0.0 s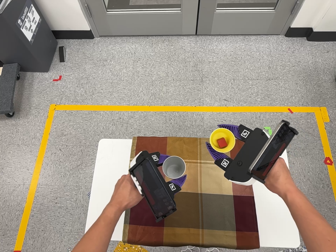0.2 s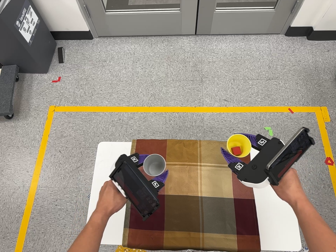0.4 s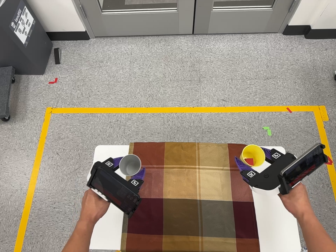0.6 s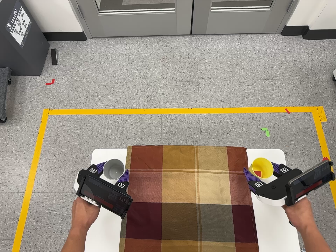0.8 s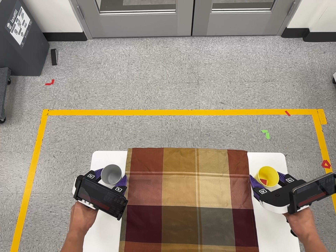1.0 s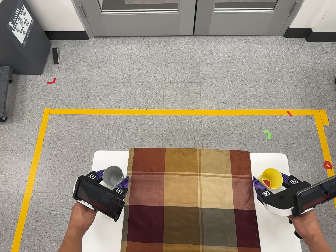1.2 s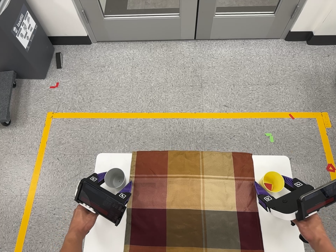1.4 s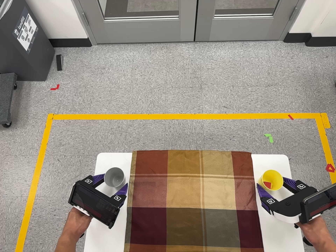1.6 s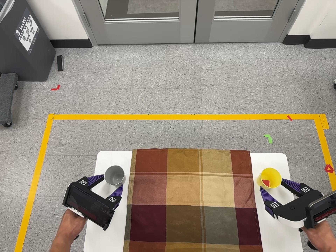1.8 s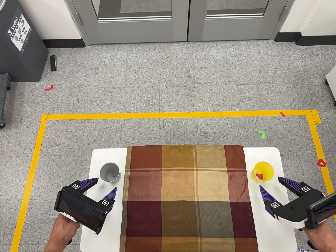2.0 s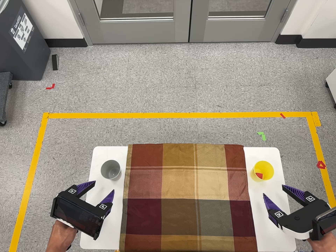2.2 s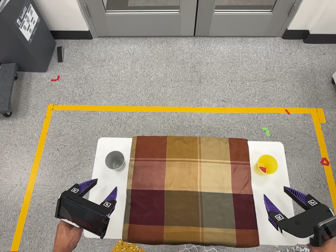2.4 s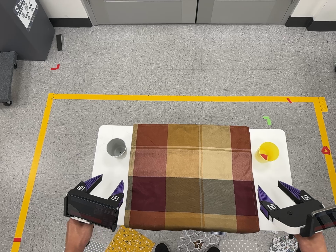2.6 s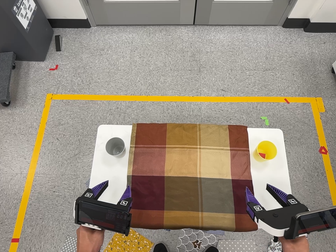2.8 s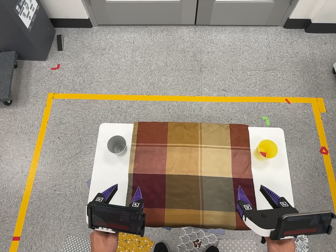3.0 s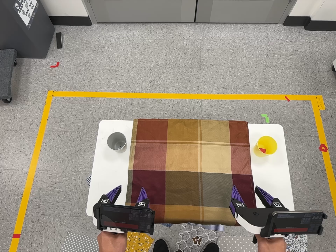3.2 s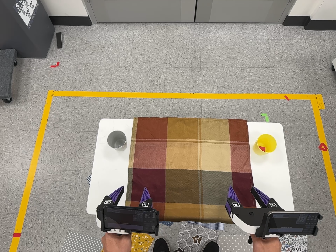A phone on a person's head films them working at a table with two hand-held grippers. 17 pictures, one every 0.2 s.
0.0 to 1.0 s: The camera travels toward the top of its view, about 7 cm, so close, fixed things drift downward.
1.0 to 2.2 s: The camera travels toward the bottom of its view and backward, about 9 cm, so close, fixed things drift upward.
2.2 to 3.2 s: The camera travels toward the bottom of its view, about 5 cm, so close, fixed things drift upward.
The film runs backward here.
